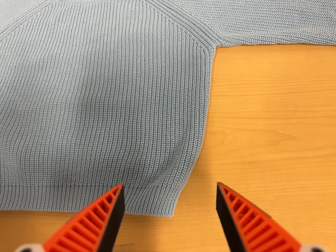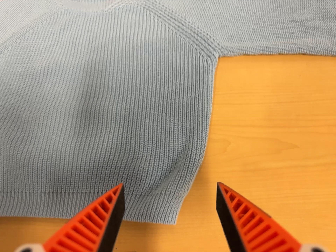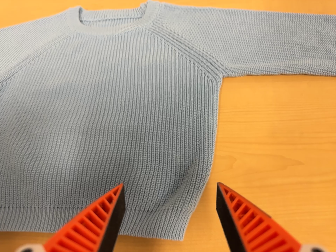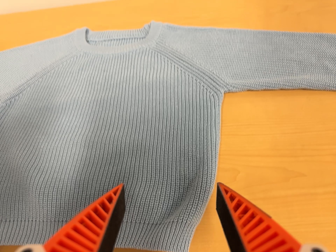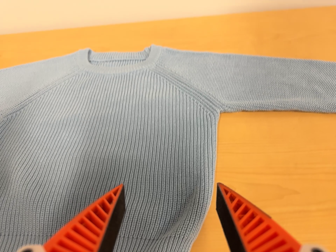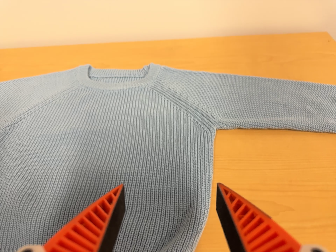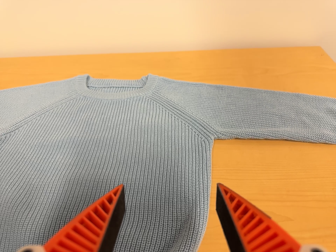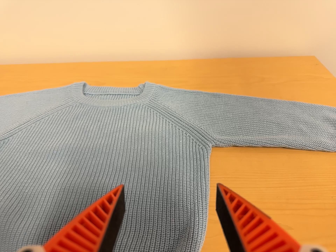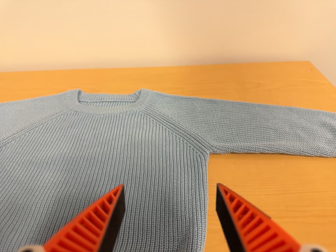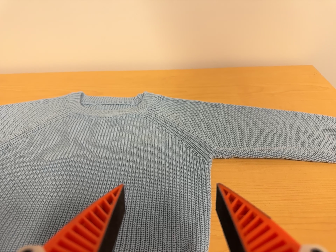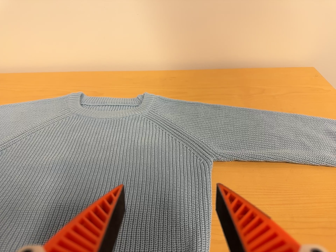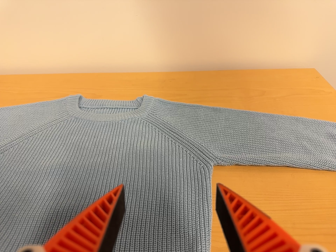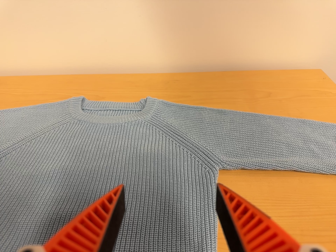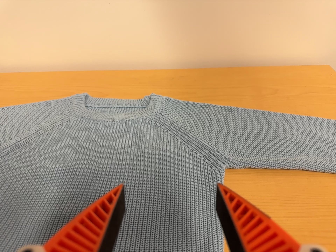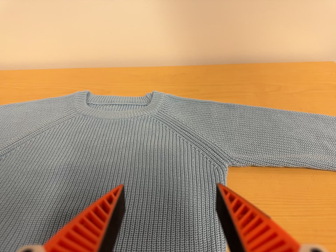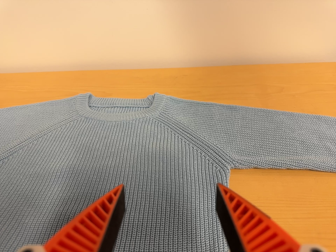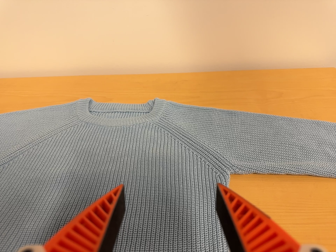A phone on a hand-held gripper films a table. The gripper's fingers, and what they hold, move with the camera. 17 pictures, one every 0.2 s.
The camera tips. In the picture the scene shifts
downward.
0.0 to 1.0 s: The camera travels backward, about 6 cm, so what stands in front gets smaller. Its aim tips toward the top of its view by about 20 degrees, and the scene shifts downward.
1.0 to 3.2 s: The camera travels forward, about 6 cm, so what stands in front looms larger.
The film runs forward here.
